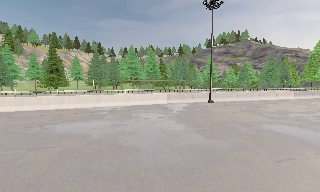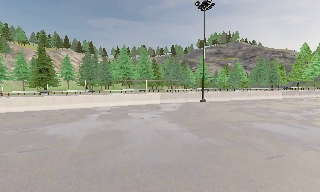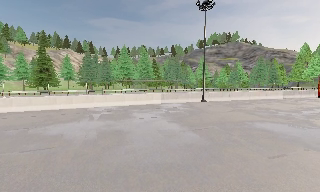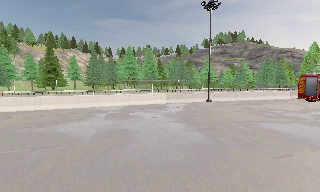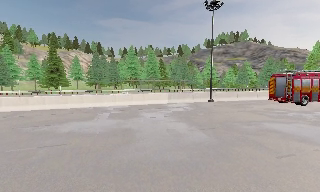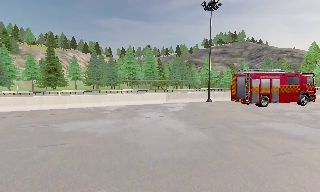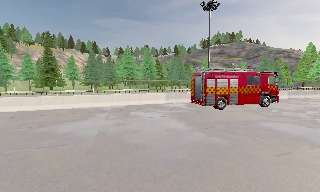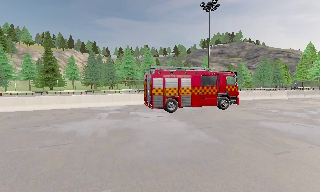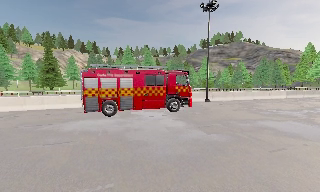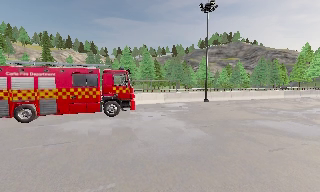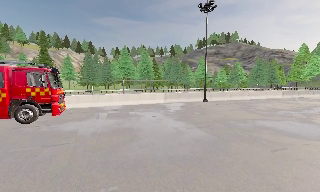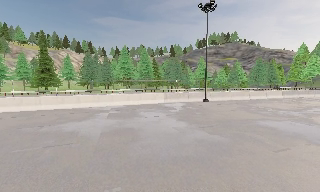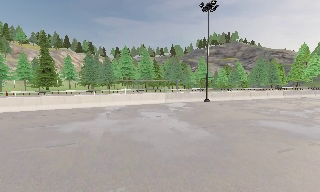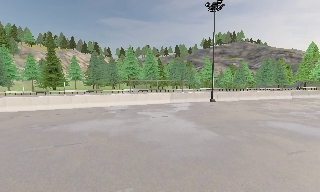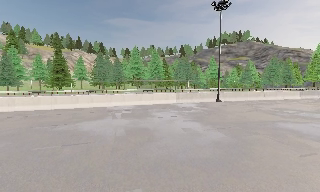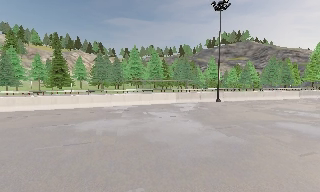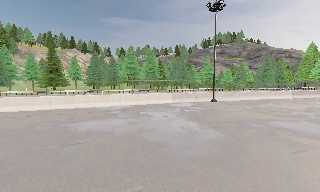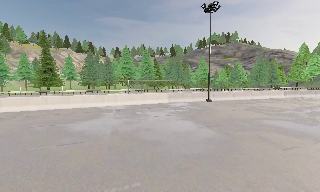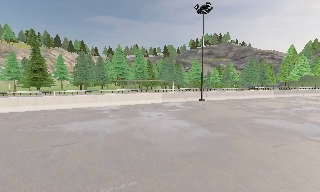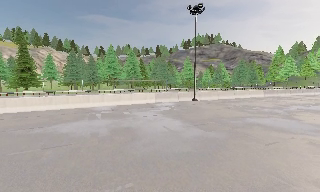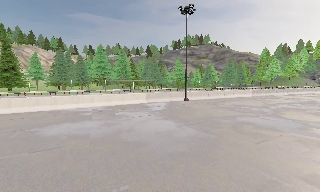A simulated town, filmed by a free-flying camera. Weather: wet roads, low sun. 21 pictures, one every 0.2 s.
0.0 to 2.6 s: The camera travels to its left, about 1 m, so close, fixed things drift to the right.
2.6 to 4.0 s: The scene slides to the left, as the camera pans about 10 degrees to its right. It travels to its left, about 0.5 m.
The film runs backward here.
